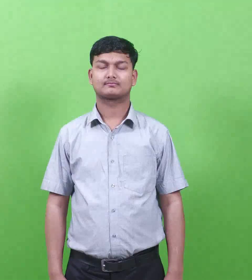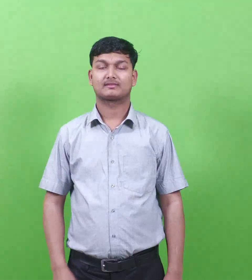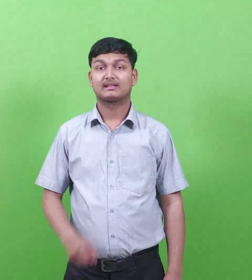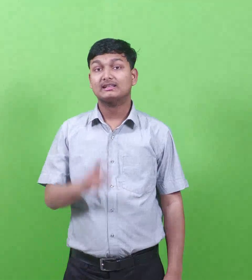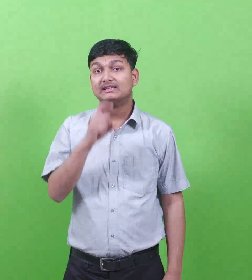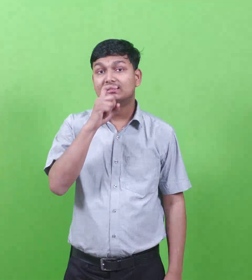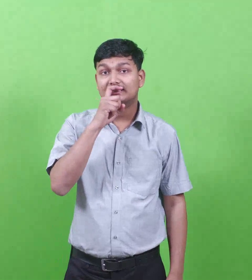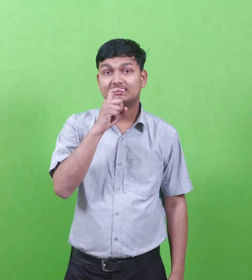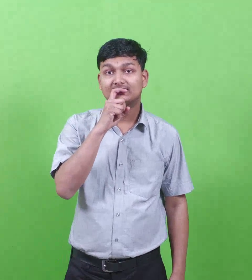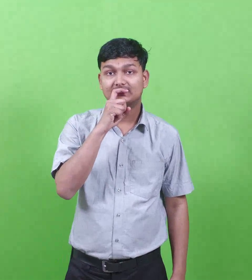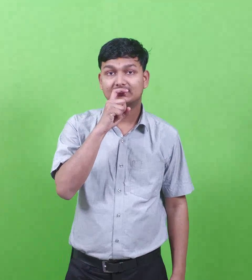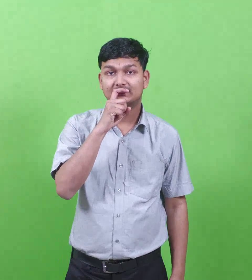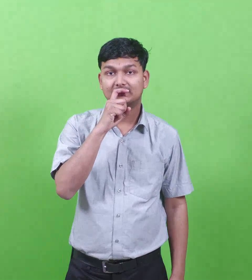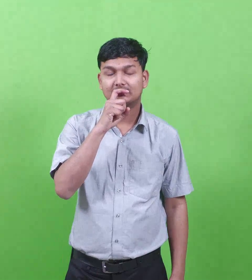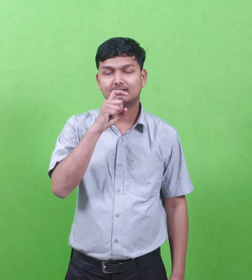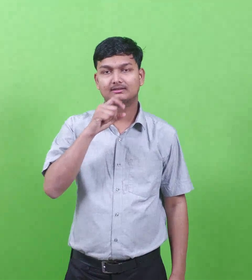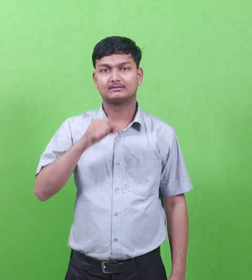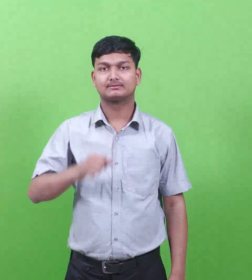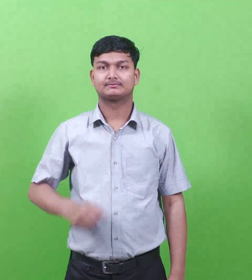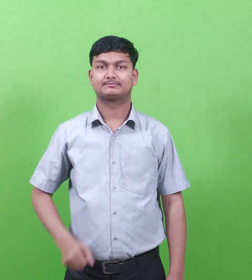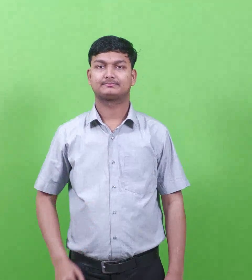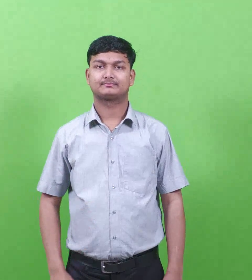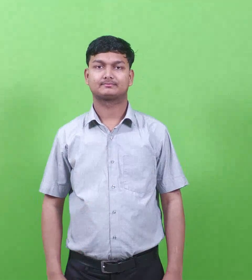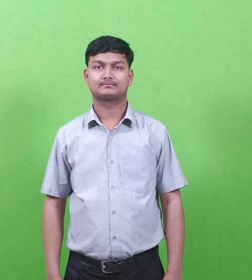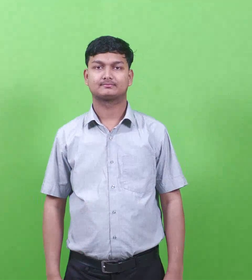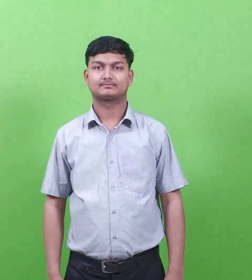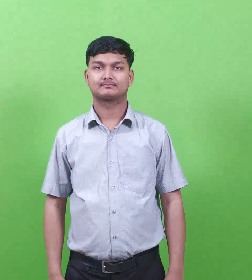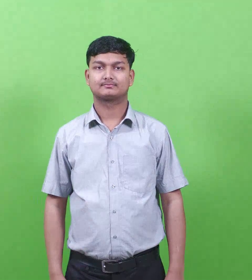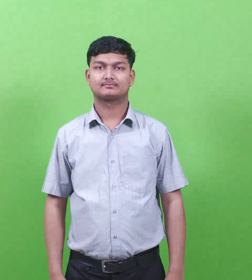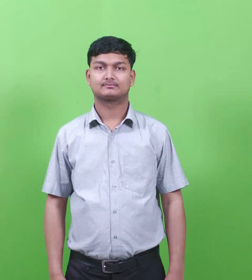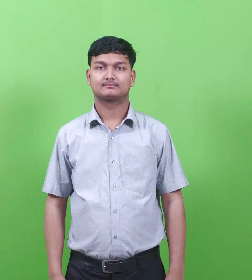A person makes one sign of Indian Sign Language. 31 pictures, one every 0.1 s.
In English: tobiah
